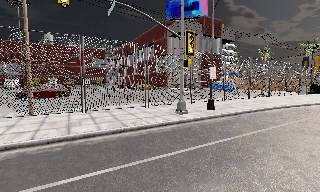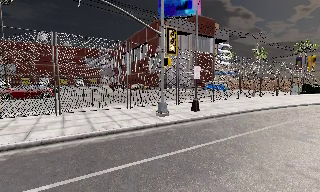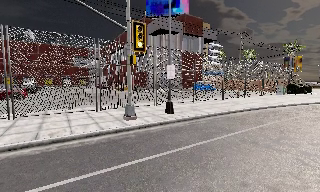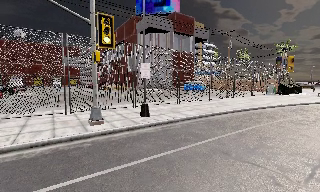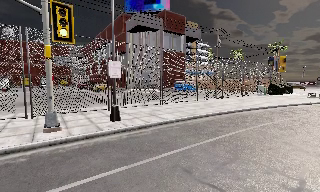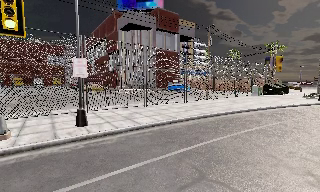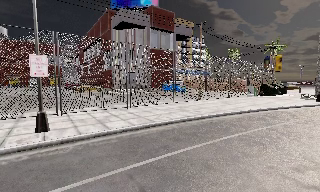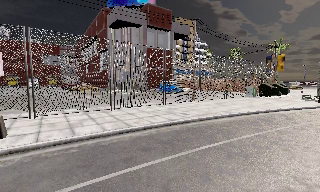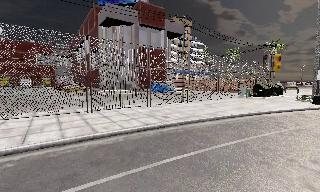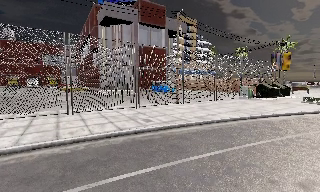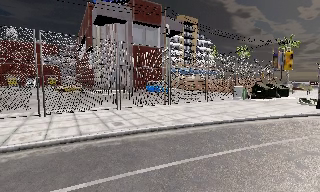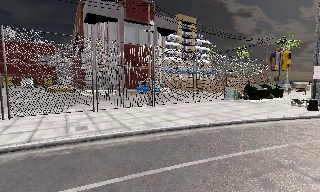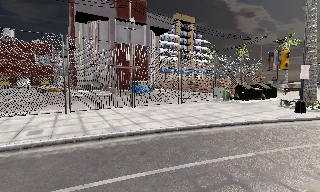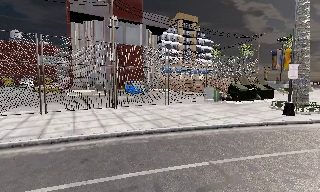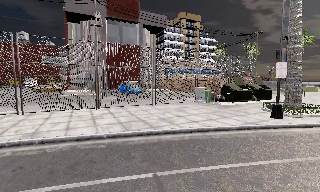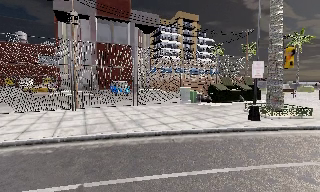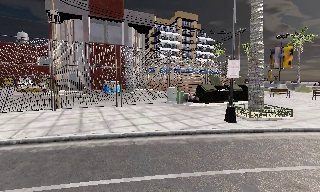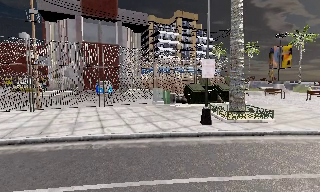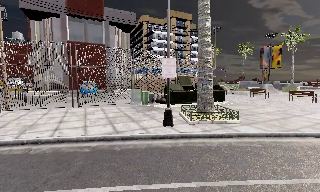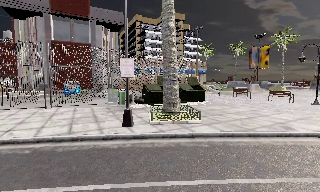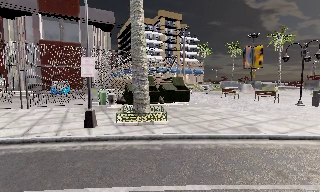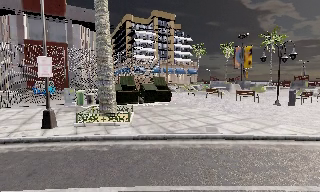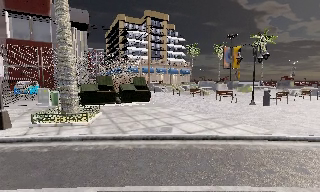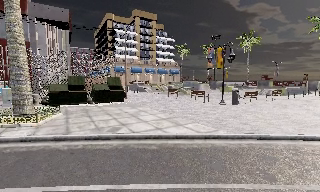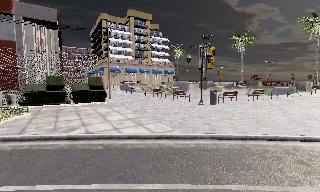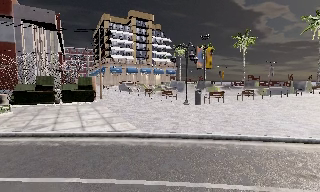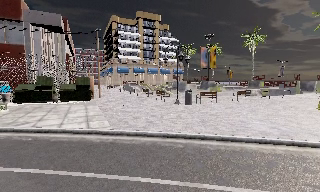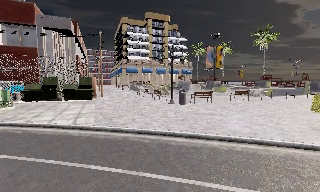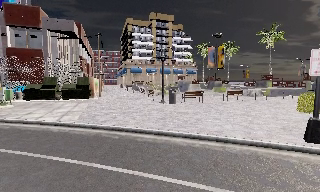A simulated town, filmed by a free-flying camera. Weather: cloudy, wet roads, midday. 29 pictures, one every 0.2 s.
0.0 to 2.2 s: The camera travels to its right and forward, about 15 m, so close, fixed things drift to the left.
2.2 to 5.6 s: The camera pans to its left, which is counterclockwise from overhead, by about 10 degrees. It travels to its right, about 25 m, so close, fixed things drift to the left.
The film runs backward here.
